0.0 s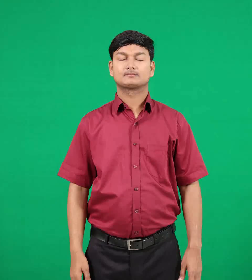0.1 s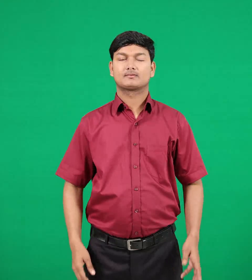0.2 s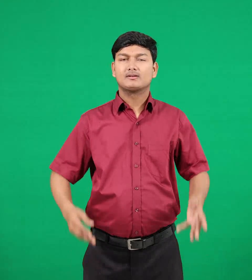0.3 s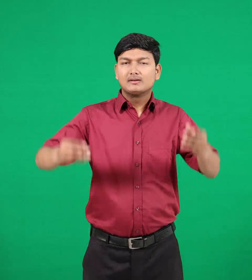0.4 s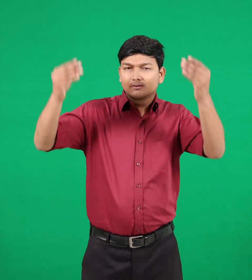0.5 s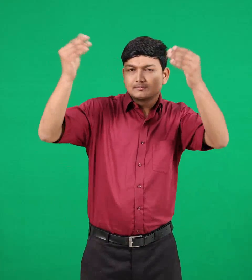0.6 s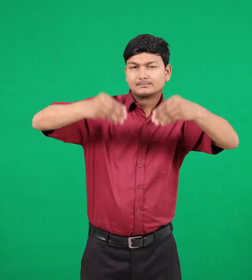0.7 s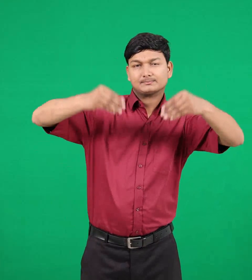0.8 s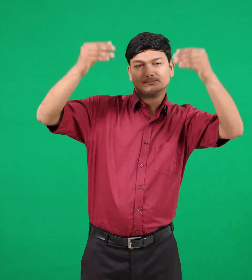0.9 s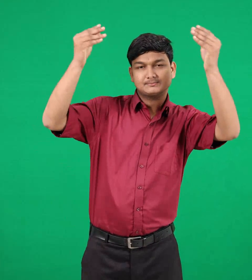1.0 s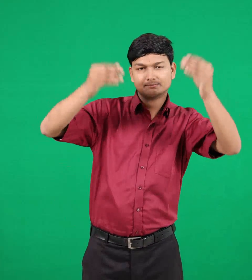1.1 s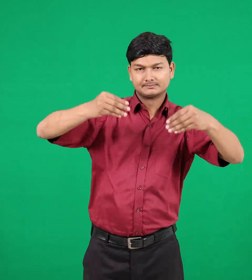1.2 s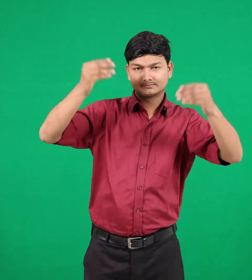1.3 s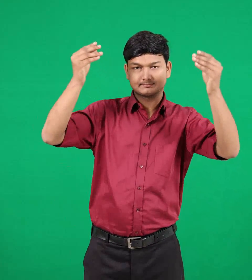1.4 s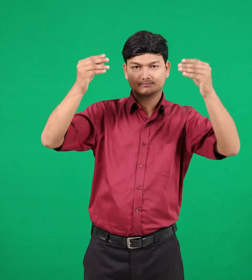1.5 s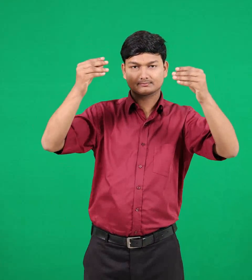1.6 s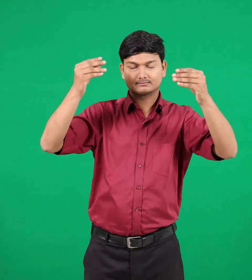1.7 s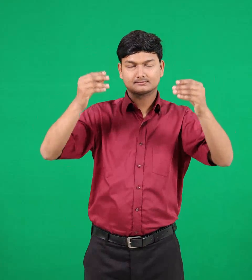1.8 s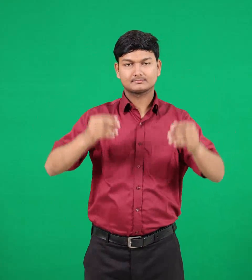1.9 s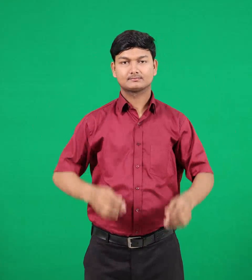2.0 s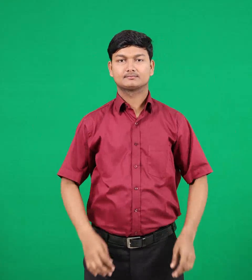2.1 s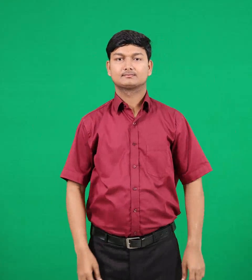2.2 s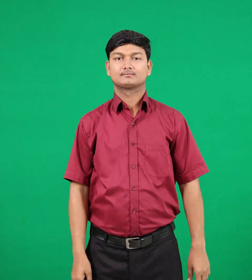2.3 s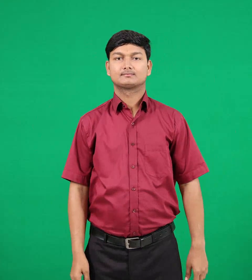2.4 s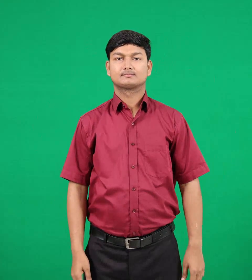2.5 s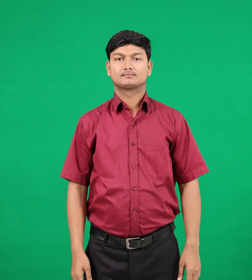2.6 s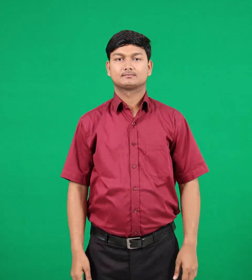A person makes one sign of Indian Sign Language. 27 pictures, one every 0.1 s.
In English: rain
